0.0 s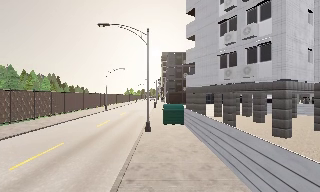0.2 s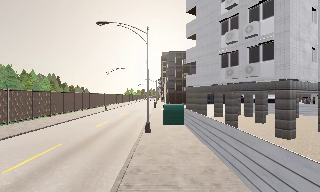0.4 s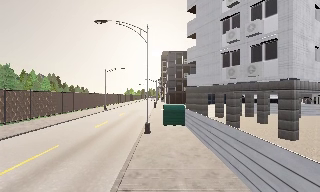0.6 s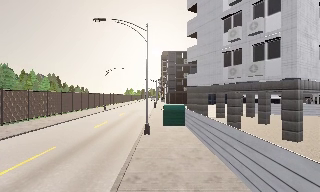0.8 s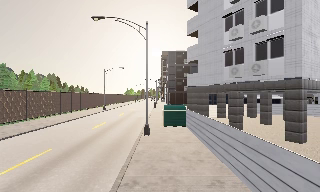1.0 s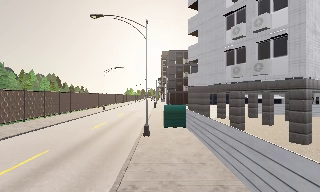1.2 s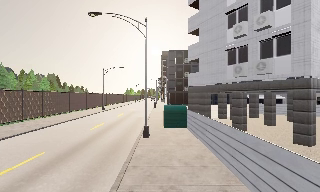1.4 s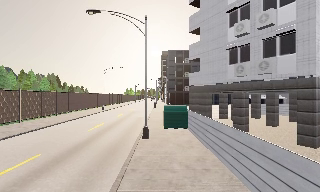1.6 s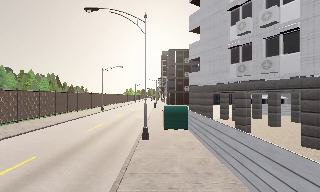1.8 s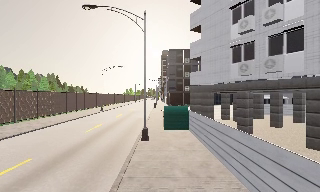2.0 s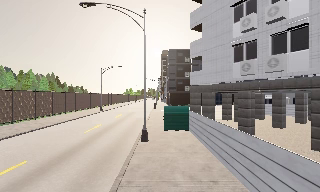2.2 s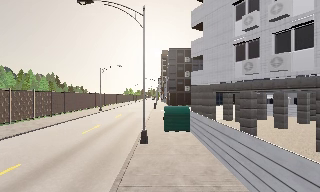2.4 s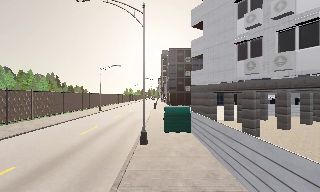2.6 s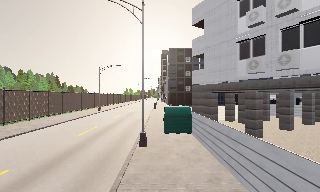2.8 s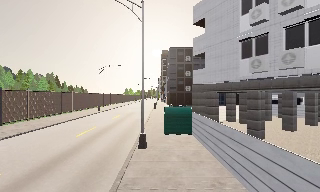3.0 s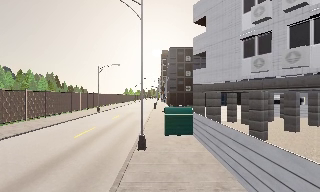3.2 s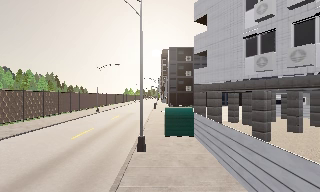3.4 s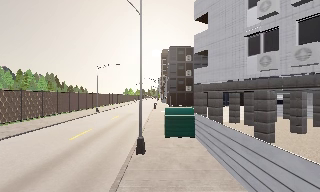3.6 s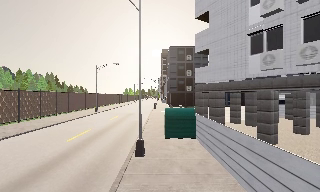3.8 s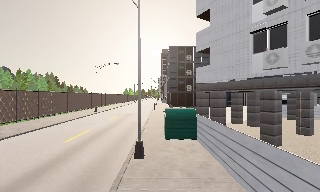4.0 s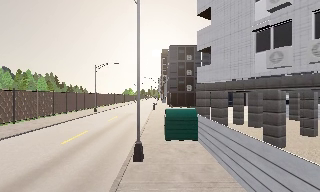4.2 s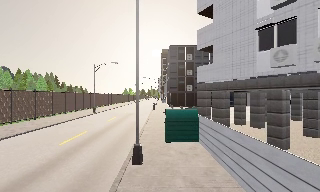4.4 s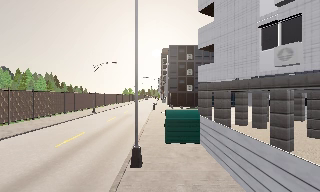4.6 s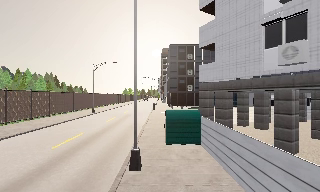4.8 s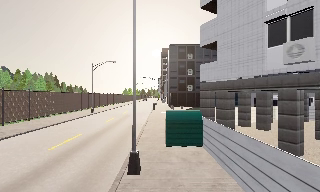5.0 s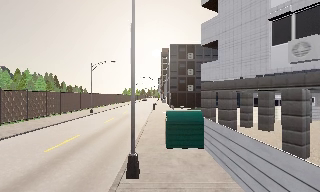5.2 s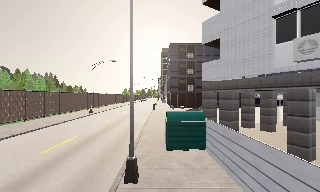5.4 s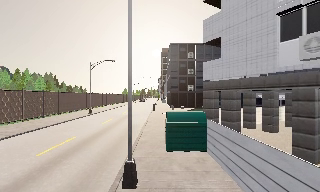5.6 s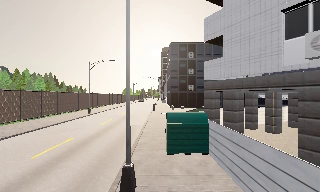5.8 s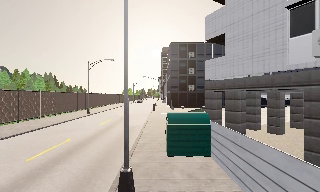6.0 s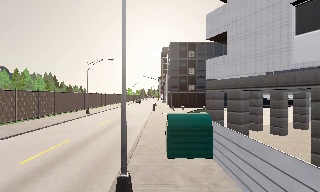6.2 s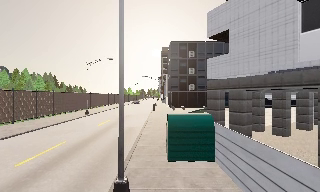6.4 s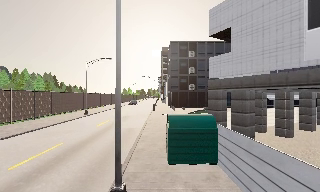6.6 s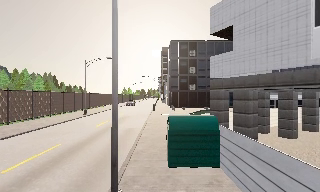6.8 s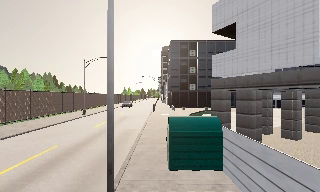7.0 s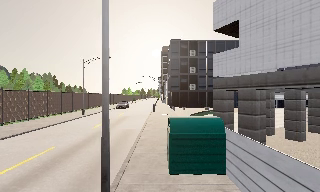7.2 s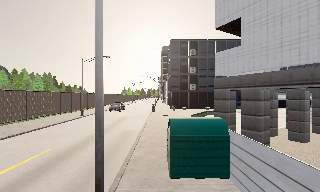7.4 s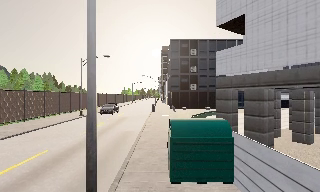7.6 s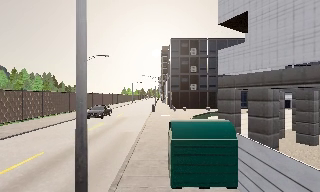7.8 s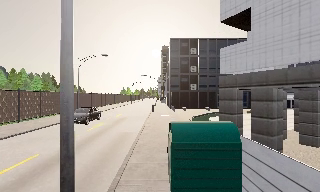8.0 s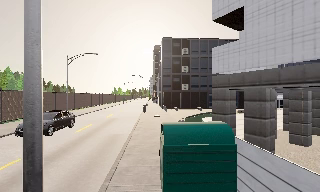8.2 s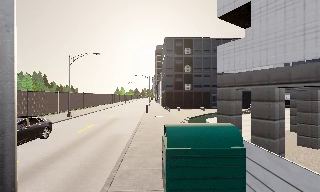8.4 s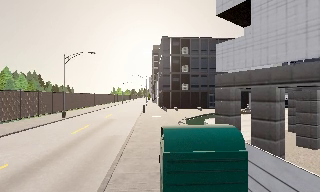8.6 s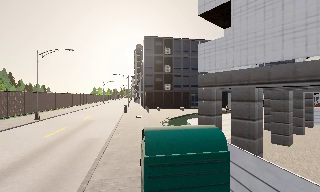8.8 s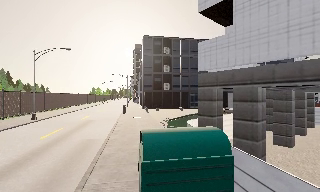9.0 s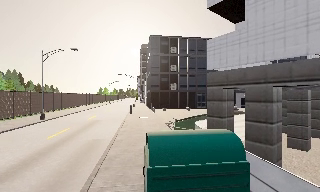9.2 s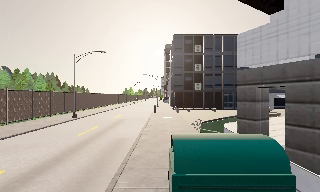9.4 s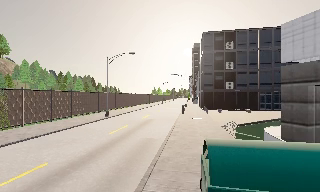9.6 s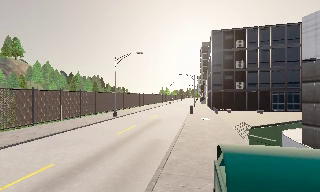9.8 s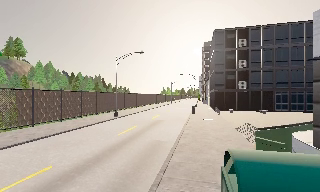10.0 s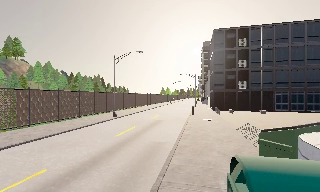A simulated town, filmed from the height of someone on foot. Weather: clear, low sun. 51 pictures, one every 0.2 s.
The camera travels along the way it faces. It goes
forward.
0.0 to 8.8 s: The camera travels forward, about 11 m, so what stands in front looms larger.
8.8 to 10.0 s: The camera pans to its left, which is counterclockwise from overhead, by about 25 degrees. It travels forward, about 1.5 m, so what stands in front looms larger.
The film runs forward here.
